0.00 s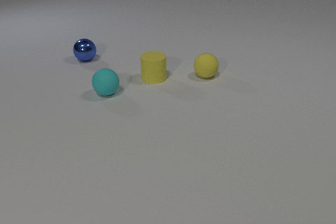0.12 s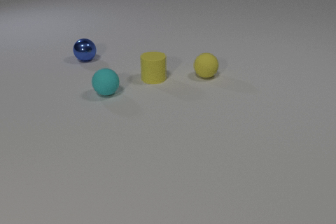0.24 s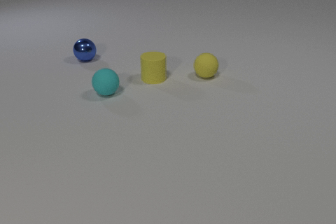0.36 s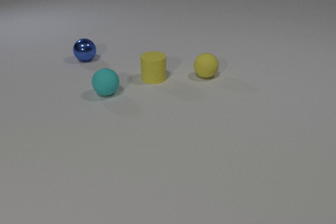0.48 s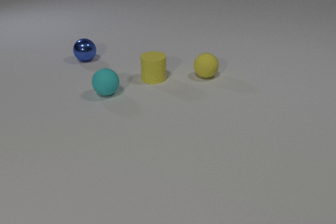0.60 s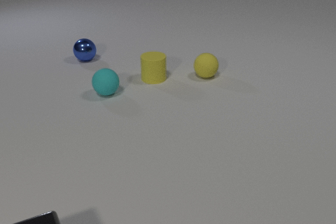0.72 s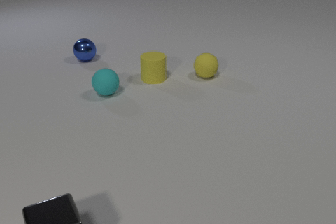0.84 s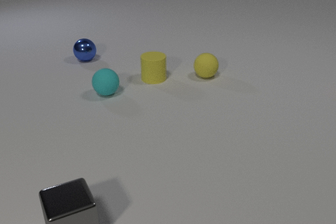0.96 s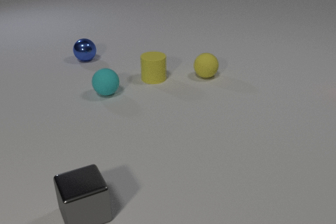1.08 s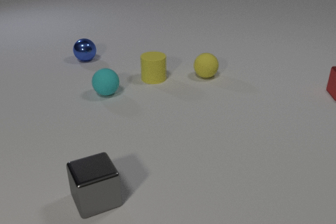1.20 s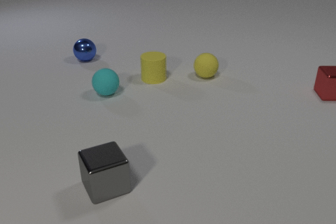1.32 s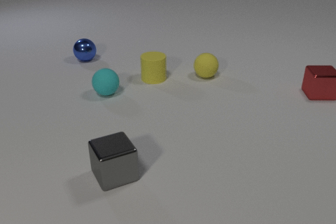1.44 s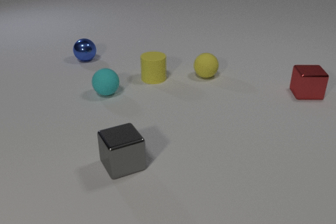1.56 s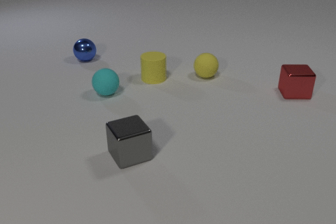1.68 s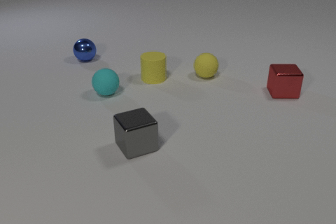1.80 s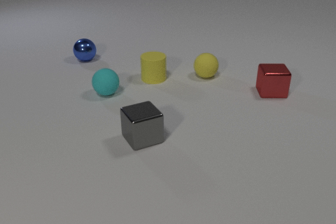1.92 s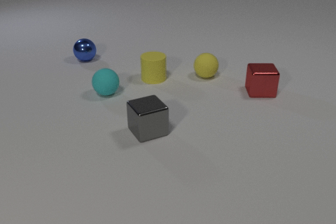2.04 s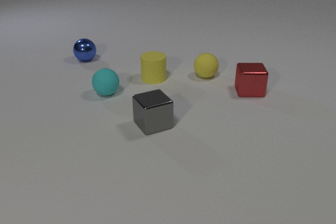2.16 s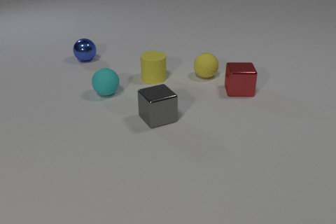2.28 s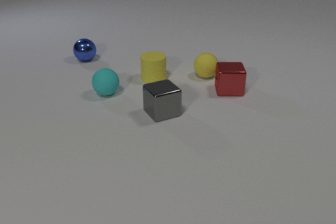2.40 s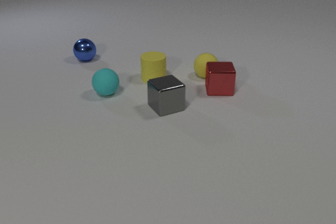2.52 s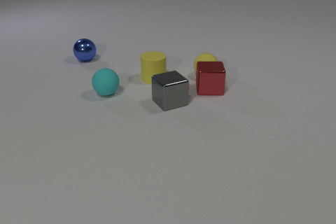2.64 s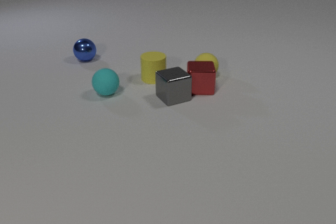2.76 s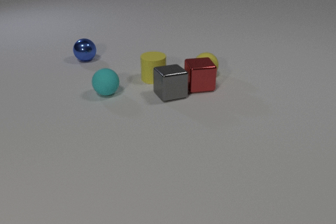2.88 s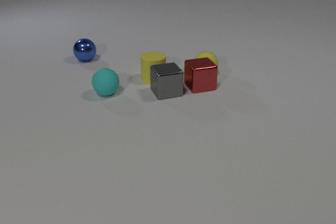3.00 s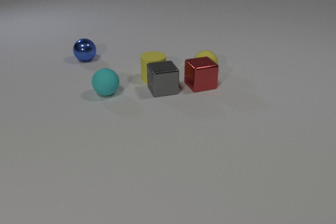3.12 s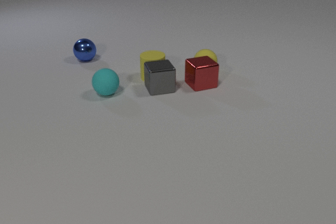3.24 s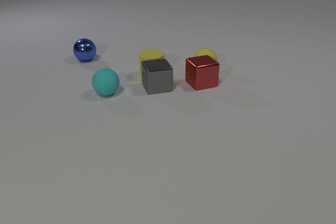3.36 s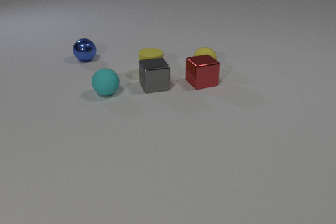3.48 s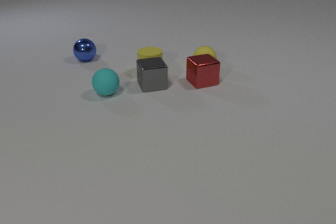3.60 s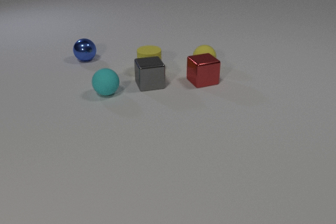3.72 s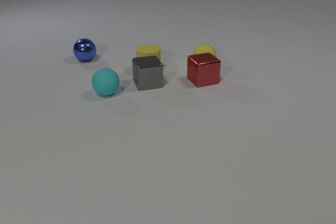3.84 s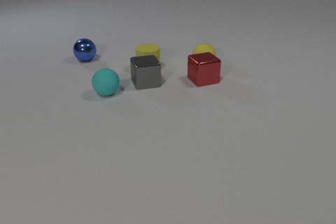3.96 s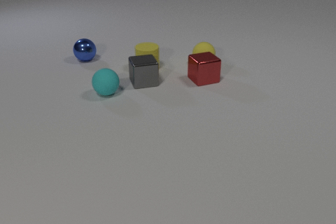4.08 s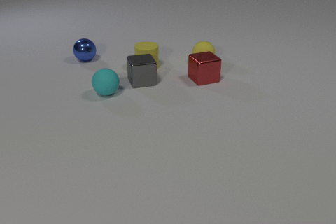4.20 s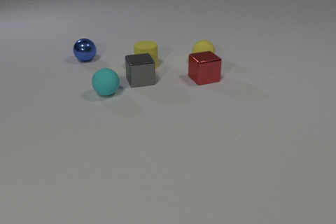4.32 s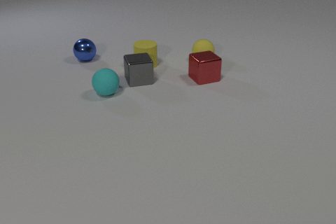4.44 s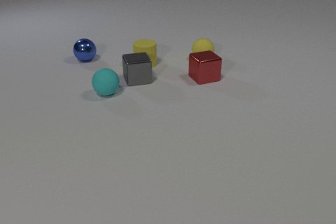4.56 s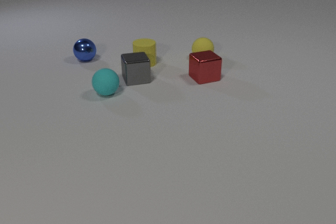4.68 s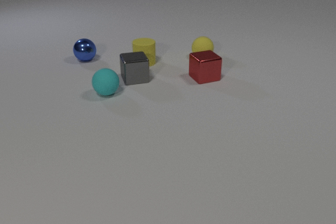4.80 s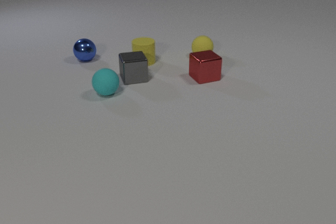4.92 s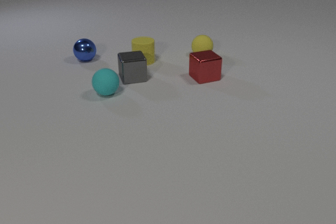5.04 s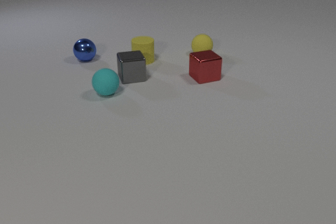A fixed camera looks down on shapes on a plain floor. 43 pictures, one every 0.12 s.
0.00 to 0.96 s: The gray metal cube comes in at the bottom edge, slides away from the camera and to the right.
0.96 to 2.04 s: The gray metal cube slides away from the camera and to the right. The red metal cube comes in at the right edge, slides to the left.
2.04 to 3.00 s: The gray metal cube slides away from the camera. The red metal cube slides to the left, spins so that its near face slides to the right, counterclockwise seen from above. The yellow rubber sphere rolls away from the camera. The gray metal cube and the red metal cube collide. The red metal cube and the yellow rubber sphere collide.
3.00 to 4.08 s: The gray metal cube slides to the left and away from the camera. The red metal cube slides away from the camera. The yellow rubber cylinder slides away from the camera. The yellow rubber sphere rolls away from the camera. The gray metal cube and the yellow rubber cylinder collide.
4.08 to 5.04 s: The gray metal cube slides to the left and away from the camera. The yellow rubber cylinder slides away from the camera. The yellow rubber sphere rolls away from the camera.
What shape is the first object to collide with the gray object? cube.
How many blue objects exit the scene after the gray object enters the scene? 0.
How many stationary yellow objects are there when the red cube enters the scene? 2.
